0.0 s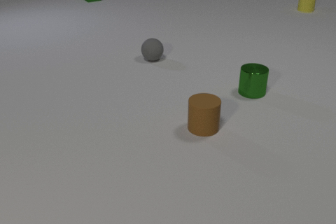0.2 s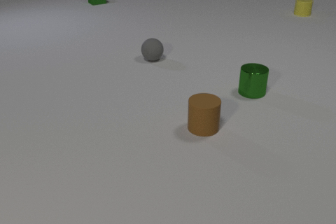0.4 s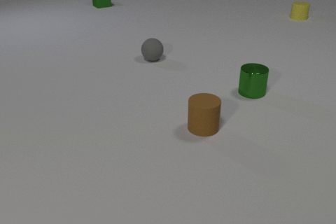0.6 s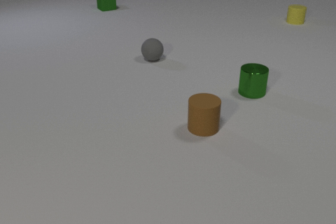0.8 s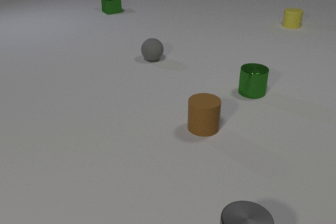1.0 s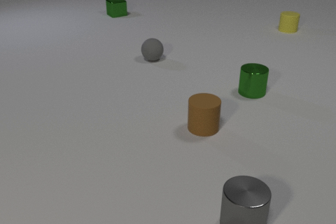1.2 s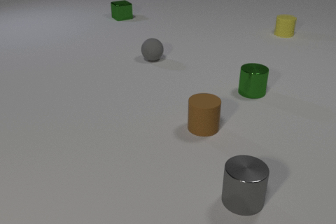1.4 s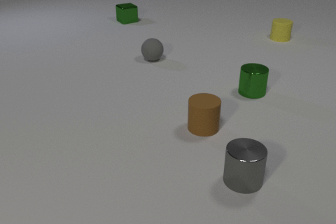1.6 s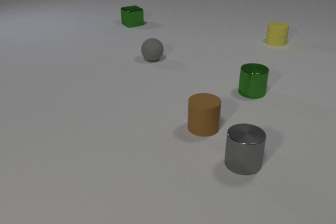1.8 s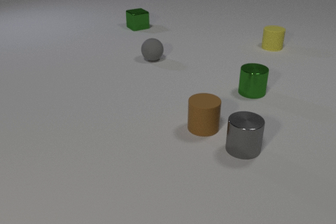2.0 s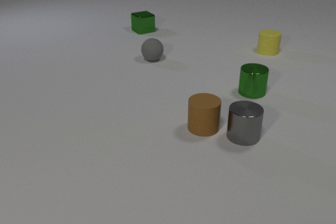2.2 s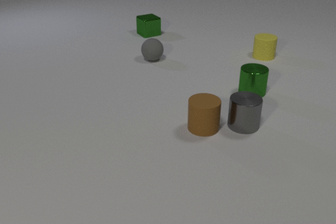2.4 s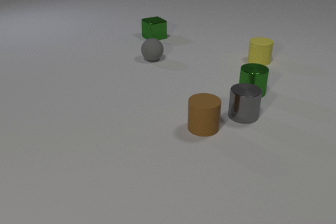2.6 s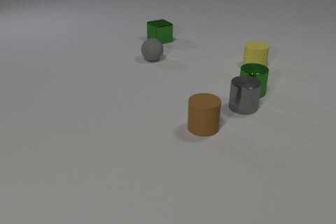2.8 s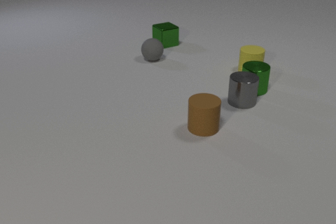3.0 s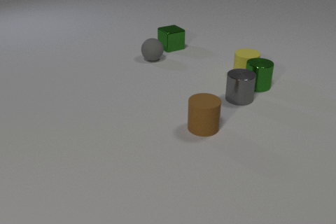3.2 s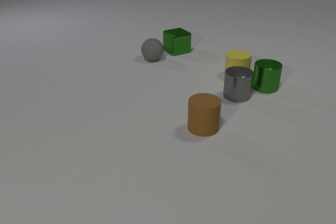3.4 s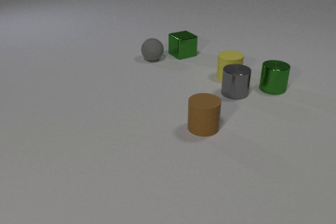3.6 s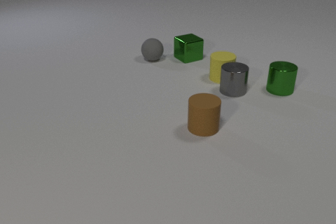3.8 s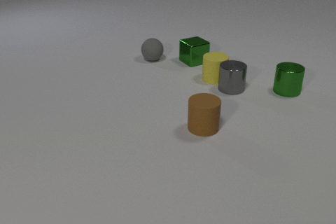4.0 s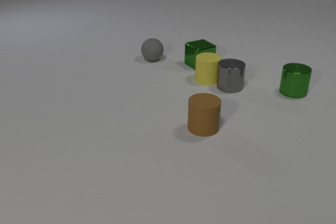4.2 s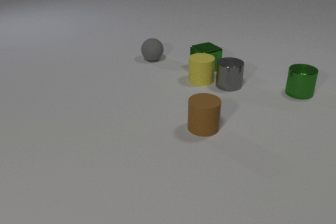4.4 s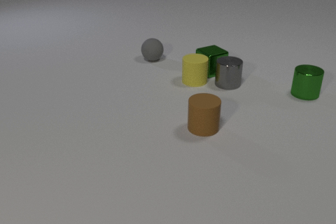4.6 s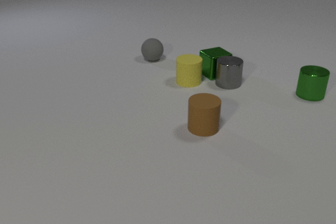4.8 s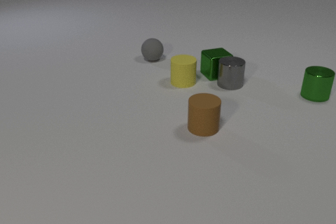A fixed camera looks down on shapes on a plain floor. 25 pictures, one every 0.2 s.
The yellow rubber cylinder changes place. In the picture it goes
toward the camera.
The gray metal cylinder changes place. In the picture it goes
away from the camera.
0.0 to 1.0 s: The gray metal cylinder comes in at the bottom edge, slides away from the camera. The yellow rubber cylinder slides toward the camera. The green metal cube slides toward the camera.
1.0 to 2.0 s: The gray metal cylinder slides away from the camera. The yellow rubber cylinder slides toward the camera. The green metal cube slides toward the camera and to the right.
2.0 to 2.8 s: The gray metal cylinder slides away from the camera. The green metal cylinder slides away from the camera. The yellow rubber cylinder slides toward the camera. The green metal cube slides toward the camera and to the right. The gray metal cylinder and the green metal cylinder collide.
2.8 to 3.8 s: The gray metal cylinder slides away from the camera and to the left. The green metal cylinder slides to the right. The yellow rubber cylinder slides to the left and toward the camera. The green metal cube slides toward the camera and to the right. The green metal cylinder and the yellow rubber cylinder collide. The gray metal cylinder and the yellow rubber cylinder collide.
3.8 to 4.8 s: The gray metal cylinder slides away from the camera. The green metal cylinder slides to the right. The yellow rubber cylinder slides to the left. The green metal cube slides toward the camera and to the right. The gray metal cylinder and the green metal cube collide.
How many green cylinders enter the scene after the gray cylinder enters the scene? 0.
How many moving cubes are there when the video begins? 1.
What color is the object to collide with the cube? gray.
